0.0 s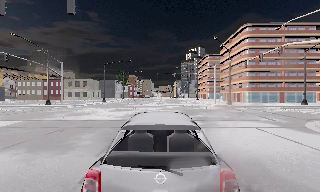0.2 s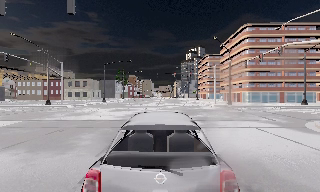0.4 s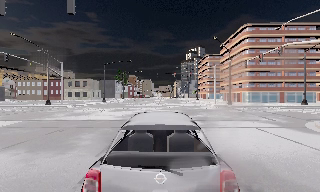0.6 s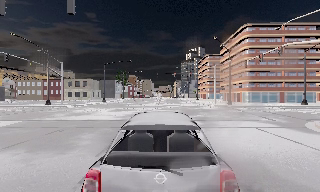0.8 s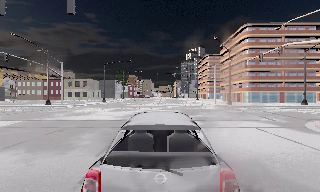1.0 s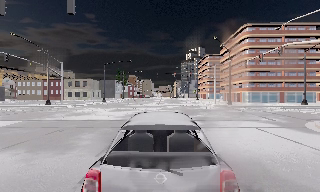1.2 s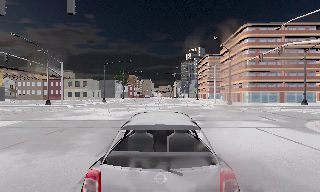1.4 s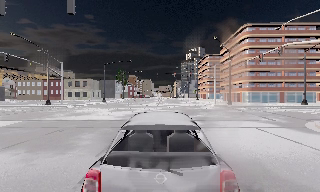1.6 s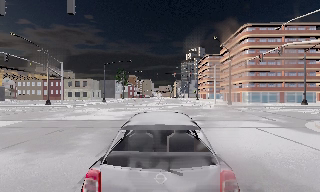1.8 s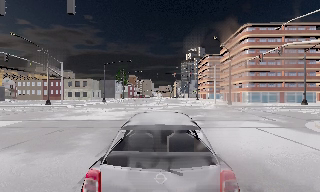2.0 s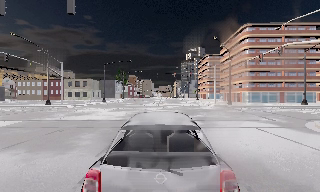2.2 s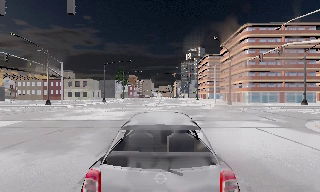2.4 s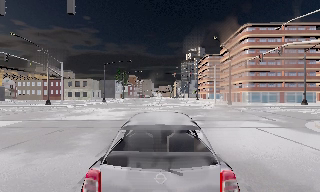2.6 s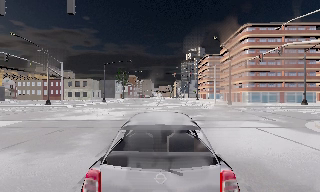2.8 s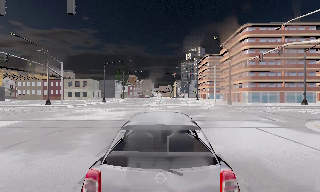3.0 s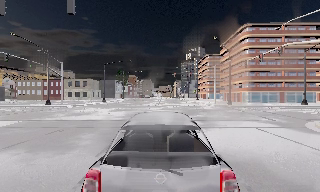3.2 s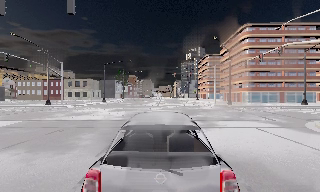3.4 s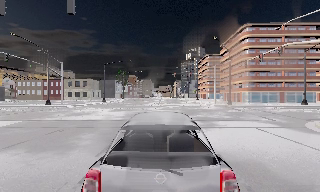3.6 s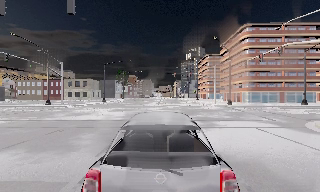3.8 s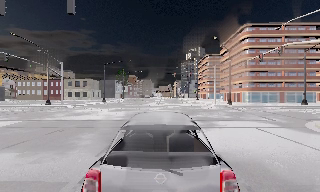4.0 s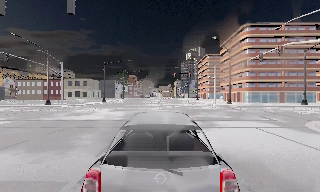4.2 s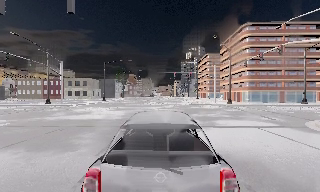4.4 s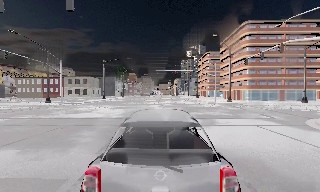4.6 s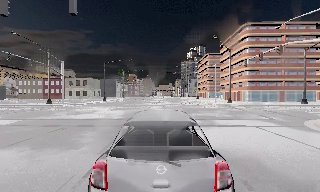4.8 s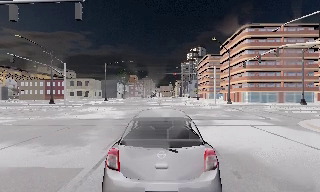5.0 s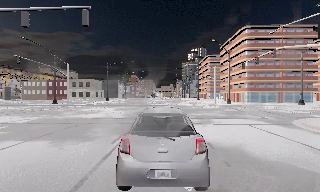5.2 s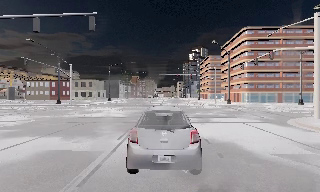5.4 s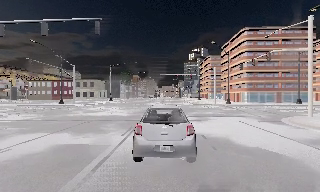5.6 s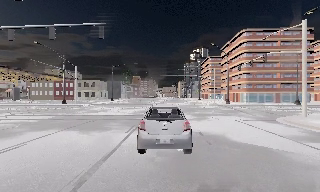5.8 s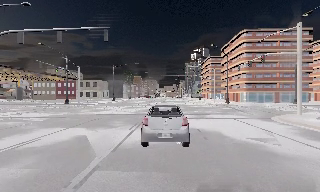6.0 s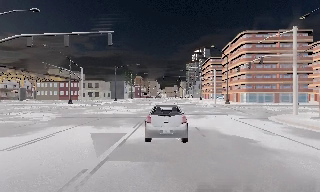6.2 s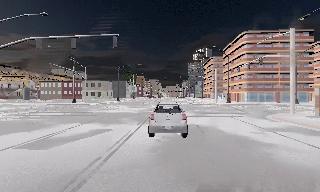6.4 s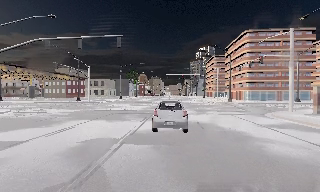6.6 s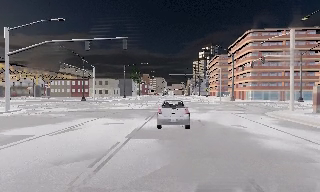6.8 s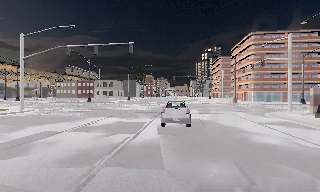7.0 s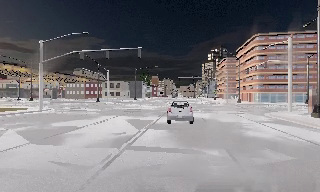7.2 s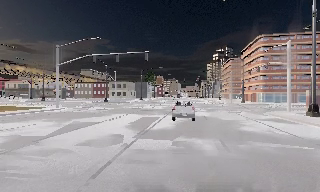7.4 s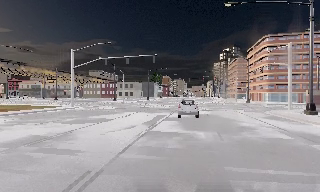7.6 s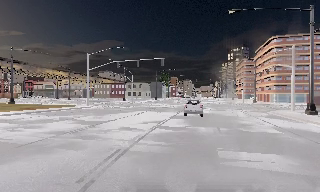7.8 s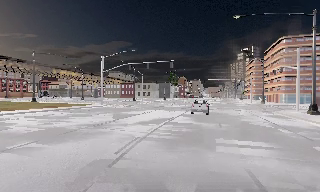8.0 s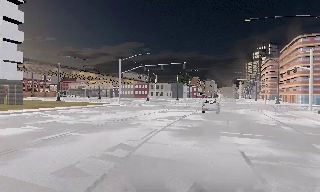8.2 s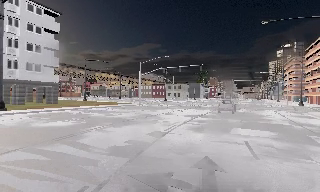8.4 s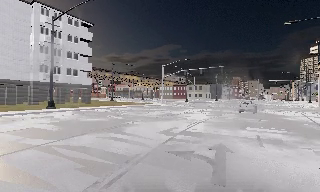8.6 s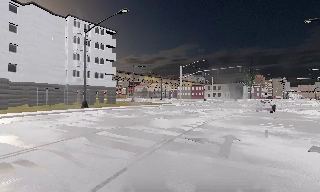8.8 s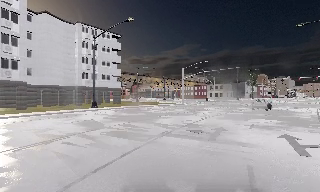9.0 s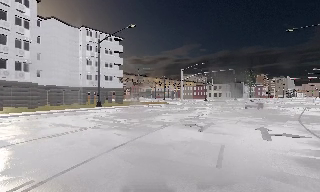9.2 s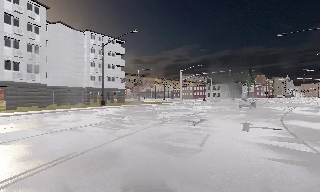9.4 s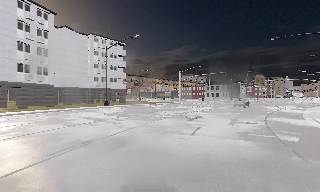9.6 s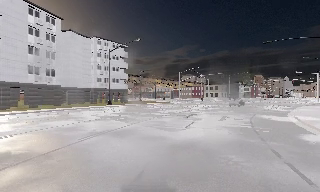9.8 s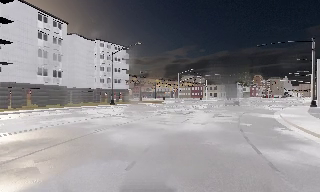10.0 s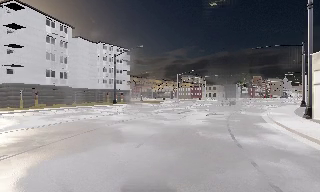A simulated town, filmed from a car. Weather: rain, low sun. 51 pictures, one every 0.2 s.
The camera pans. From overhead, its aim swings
counterclockwise.
The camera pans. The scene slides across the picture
to the right.
0.0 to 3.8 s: The camera keeps its place and its aim.
3.8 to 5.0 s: The camera travels backward, about 1 m, so what stands in front gets smaller. It gains speed.
5.0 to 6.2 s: The camera travels backward, about 4 m, so what stands in front gets smaller.
6.2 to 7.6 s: The camera pans to its left, which is counterclockwise from overhead, by about 10 degrees. It travels backward, about 8 m, so what stands in front gets smaller. It gains speed.
7.6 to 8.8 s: The camera pans to its left, which is counterclockwise from overhead, by about 30 degrees. It travels backward, about 10 m, so what stands in front gets smaller.
8.8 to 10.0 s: The camera travels backward, about 10 m, so what stands in front gets smaller.
The film runs backward here.
